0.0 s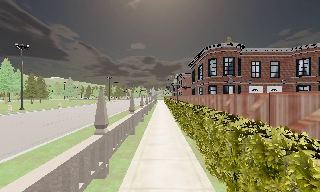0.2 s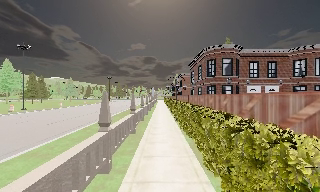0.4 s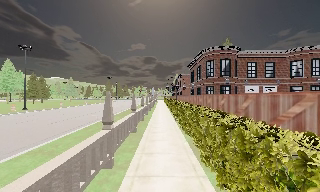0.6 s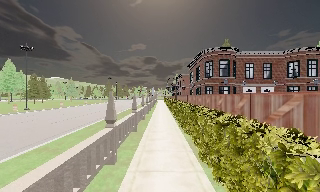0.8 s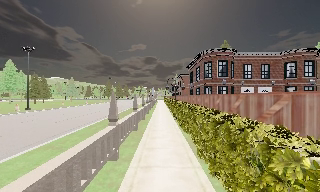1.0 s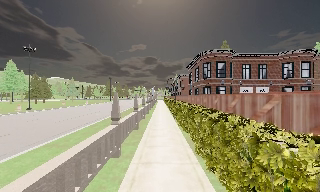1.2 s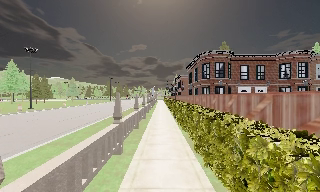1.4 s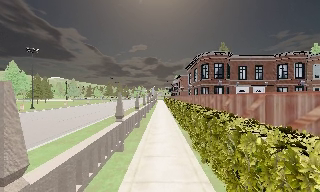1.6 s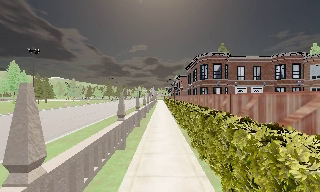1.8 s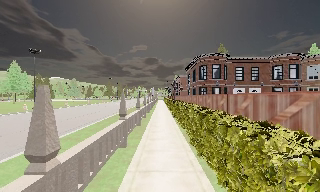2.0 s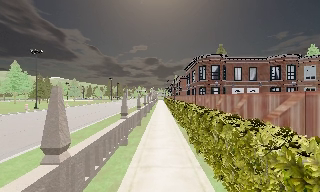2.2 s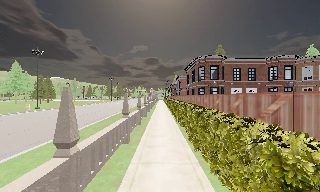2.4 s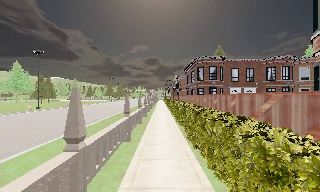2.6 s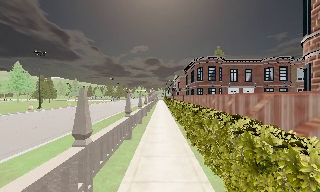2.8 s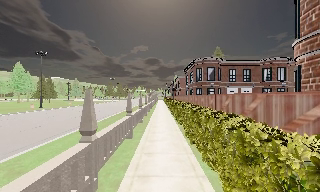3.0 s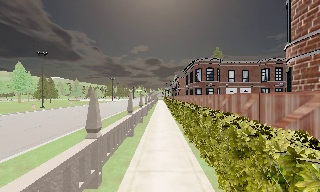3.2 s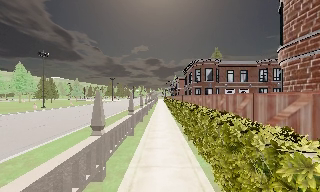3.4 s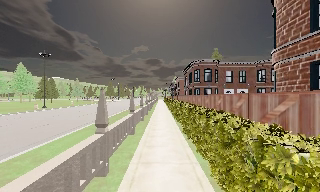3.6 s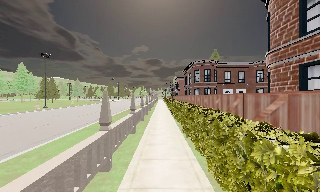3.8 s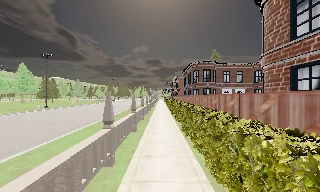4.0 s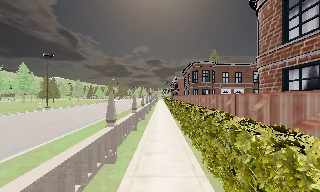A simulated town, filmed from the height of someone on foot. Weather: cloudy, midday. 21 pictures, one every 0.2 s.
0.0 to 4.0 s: The camera travels backward, about 7 m, so what stands in front gets smaller.
The film runs backward here.
